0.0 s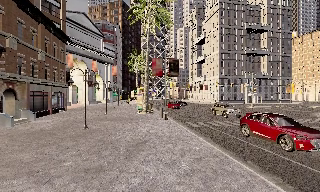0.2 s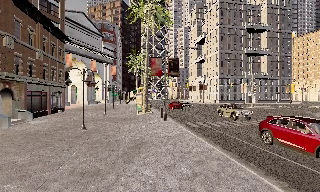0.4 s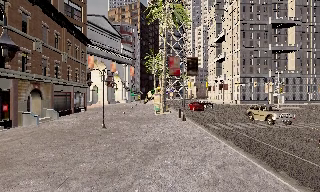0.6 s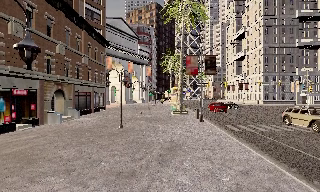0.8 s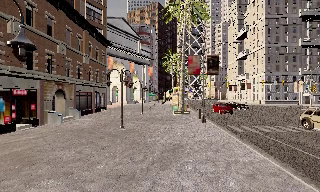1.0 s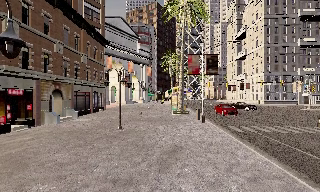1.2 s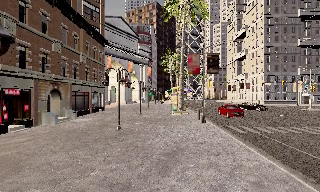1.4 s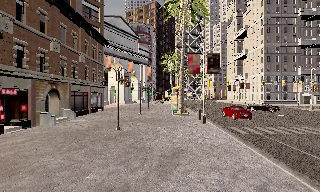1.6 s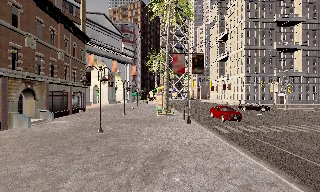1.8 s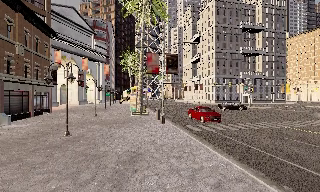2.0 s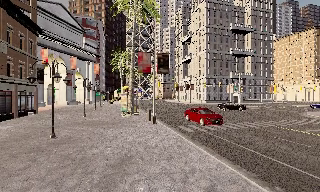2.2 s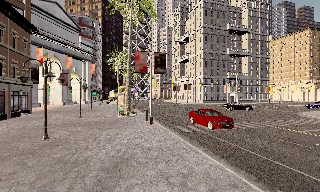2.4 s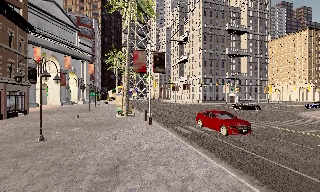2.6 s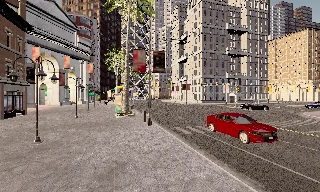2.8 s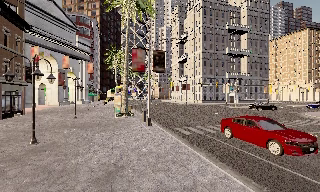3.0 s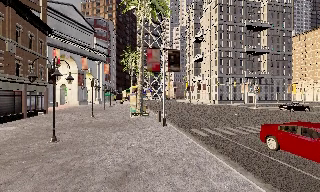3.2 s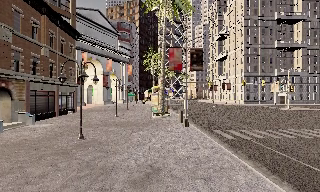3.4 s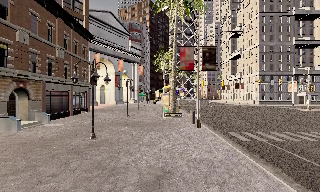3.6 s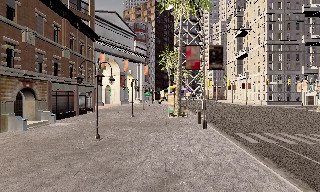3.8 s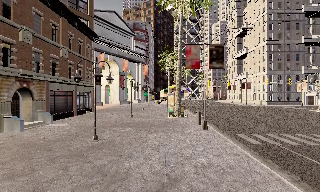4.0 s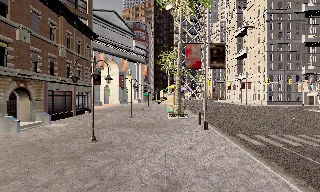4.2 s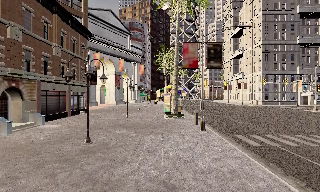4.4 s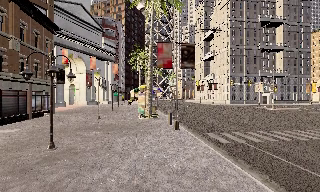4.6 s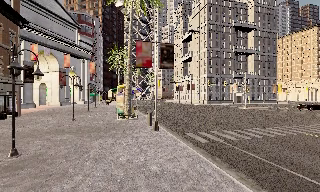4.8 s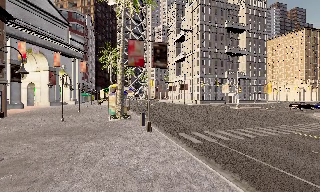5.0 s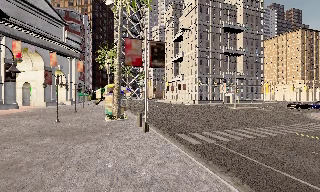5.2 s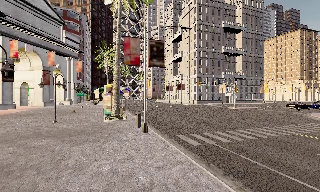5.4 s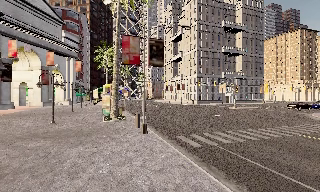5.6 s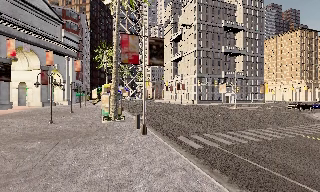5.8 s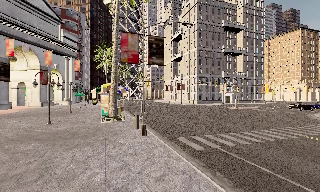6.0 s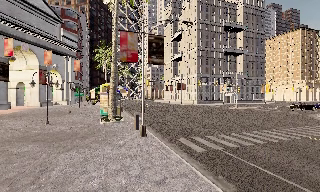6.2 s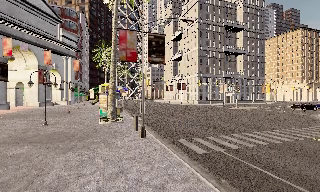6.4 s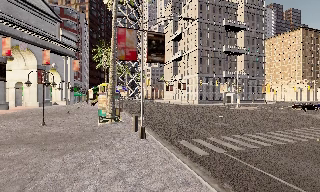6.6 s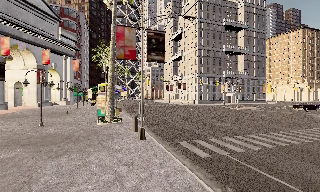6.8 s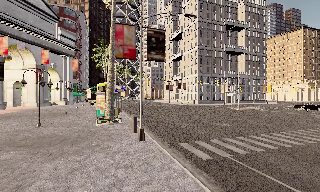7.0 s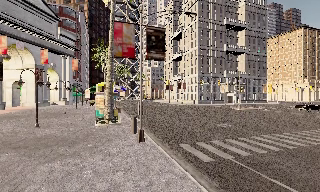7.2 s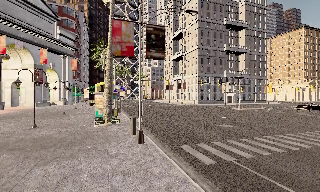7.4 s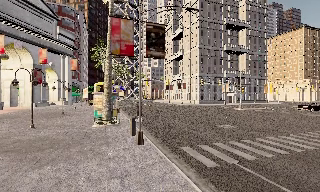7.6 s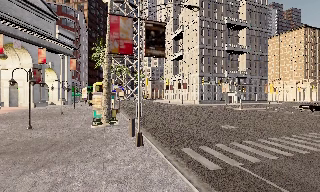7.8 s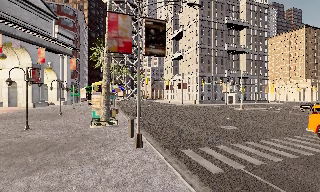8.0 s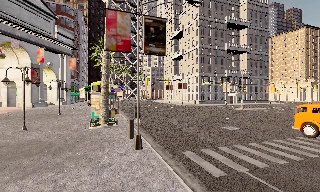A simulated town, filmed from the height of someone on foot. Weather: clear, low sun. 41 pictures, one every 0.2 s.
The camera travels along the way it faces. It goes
forward.
0.0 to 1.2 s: The scene slides to the right, as the camera pans about 10 degrees to its left. It travels forward, about 1.5 m, so what stands in front looms larger.
1.2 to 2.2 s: The camera pans to its right, which is clockwise from overhead, by about 20 degrees. It travels forward, about 1 m, so what stands in front looms larger.
2.2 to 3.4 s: The camera swings to its left by about 15 degrees, and the scene slides to the right. It travels forward, about 1.5 m, so what stands in front looms larger.
3.4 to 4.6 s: The scene slides to the left, as the camera pans about 15 degrees to its right. It travels forward, about 1.5 m, so what stands in front looms larger.
4.6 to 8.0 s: The camera travels forward, about 4 m, so what stands in front looms larger.
The film runs forward here.
